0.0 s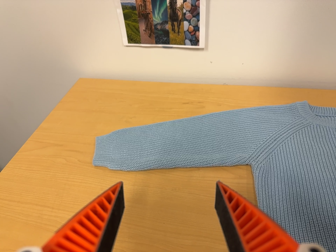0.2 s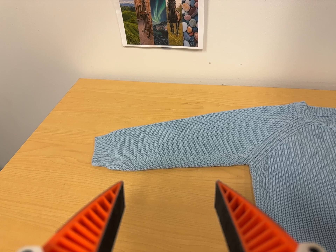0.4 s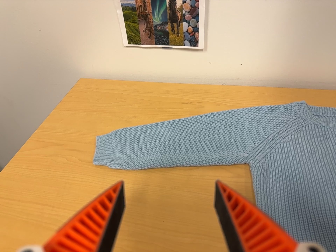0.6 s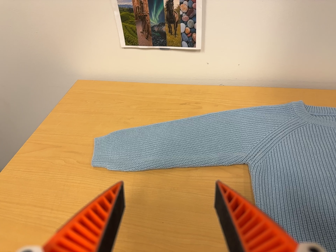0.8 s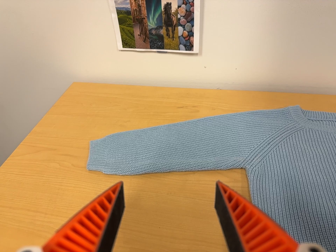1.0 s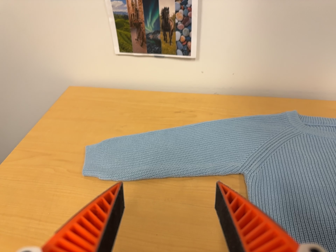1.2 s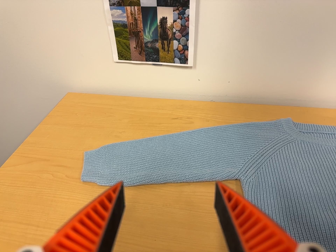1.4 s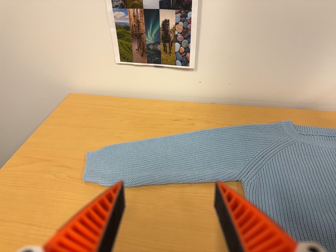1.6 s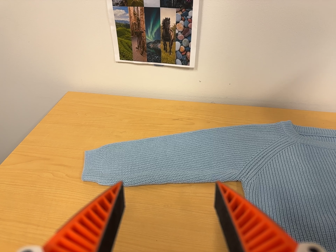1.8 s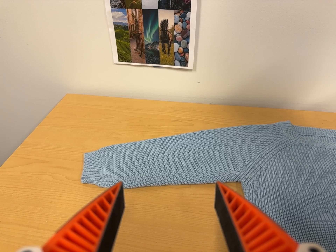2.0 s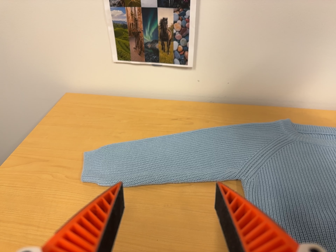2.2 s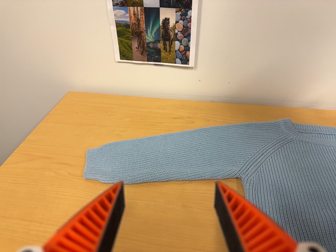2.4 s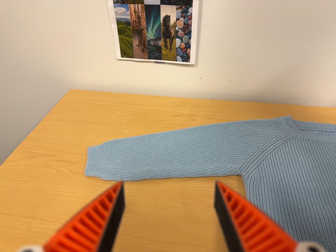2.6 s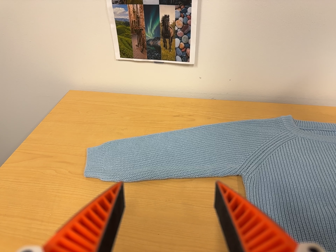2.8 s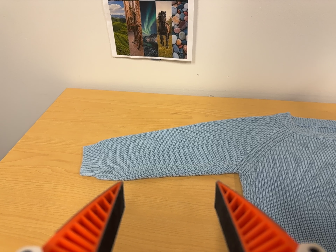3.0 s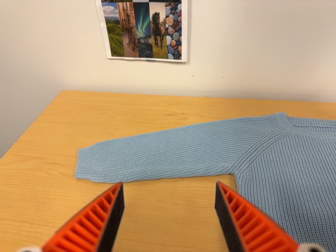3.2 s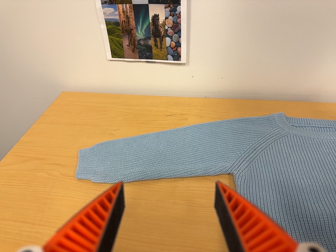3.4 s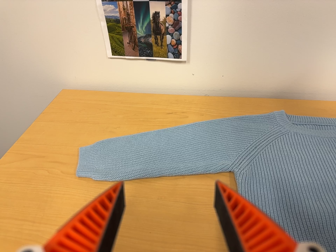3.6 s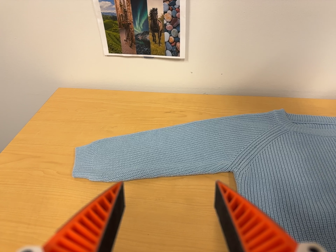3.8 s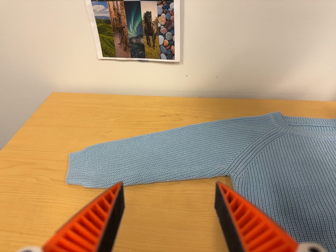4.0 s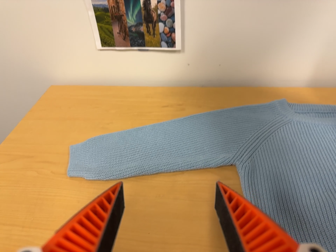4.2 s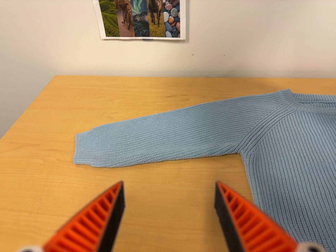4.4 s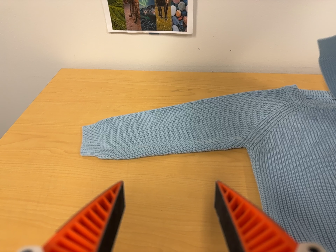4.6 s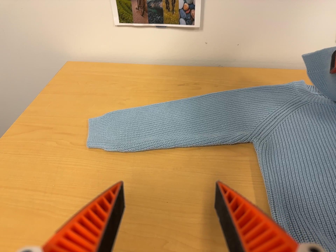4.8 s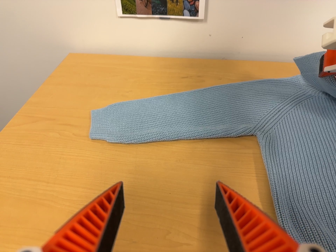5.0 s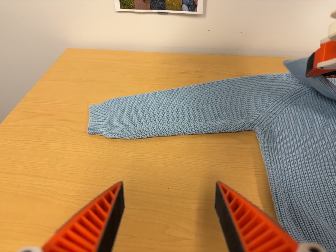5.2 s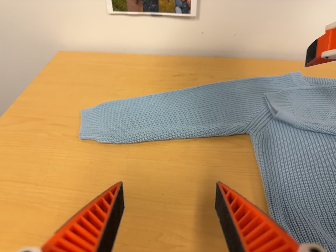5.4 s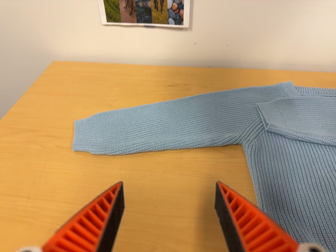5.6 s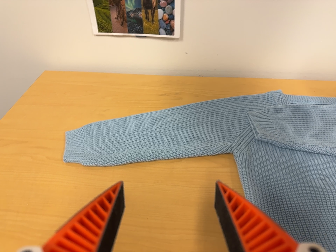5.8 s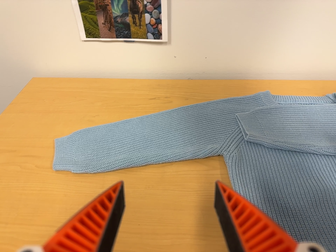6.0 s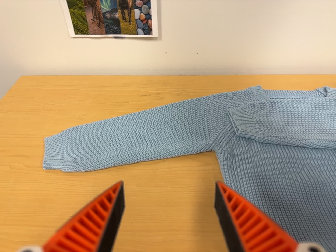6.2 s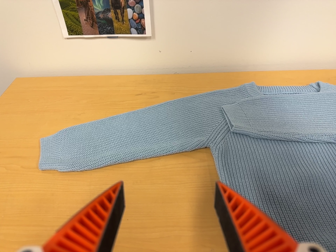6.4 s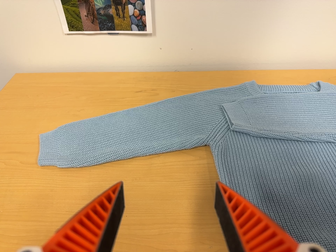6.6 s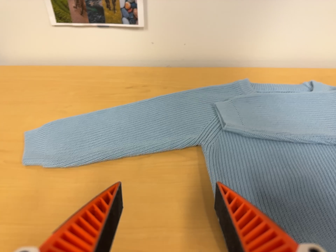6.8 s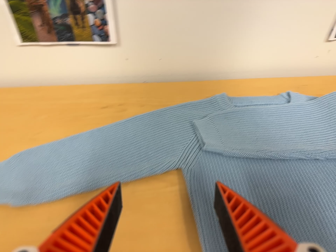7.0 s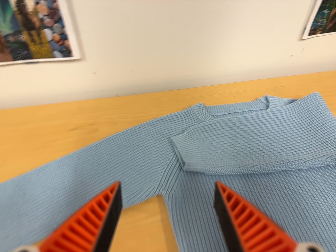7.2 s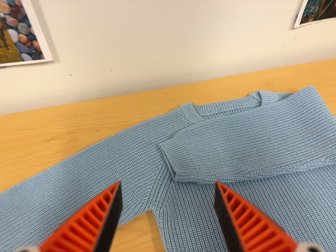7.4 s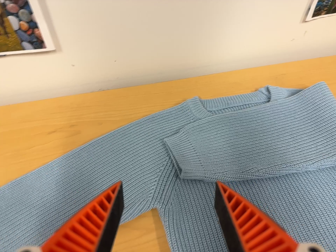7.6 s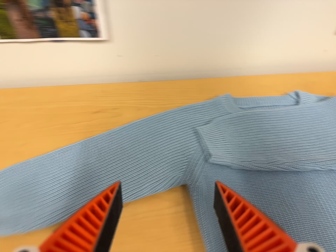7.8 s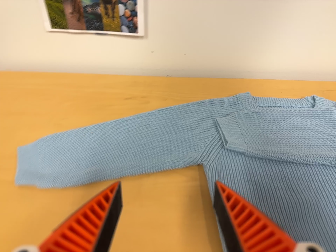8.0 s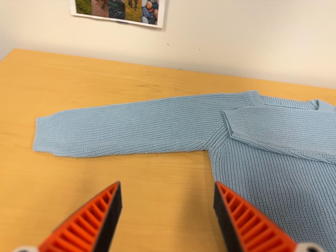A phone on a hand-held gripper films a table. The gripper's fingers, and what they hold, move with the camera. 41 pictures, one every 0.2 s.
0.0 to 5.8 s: The camera shifts only a little, or ends up much as it began.
5.8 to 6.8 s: The camera travels toward the top of its view, about 6 cm.
6.8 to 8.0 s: The camera travels to its left, about 7 cm, so close, fixed things drift to the right. It rolls about its line of sight by about 10 degrees, and the scene rotates clockwise.
The film runs forward here.
